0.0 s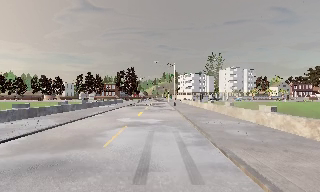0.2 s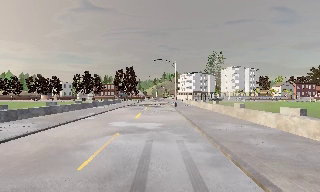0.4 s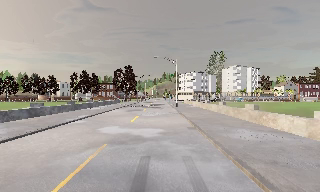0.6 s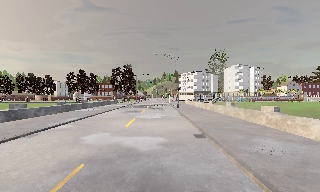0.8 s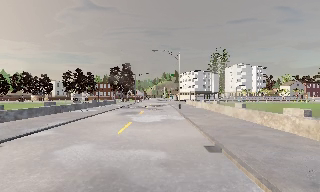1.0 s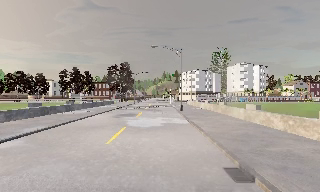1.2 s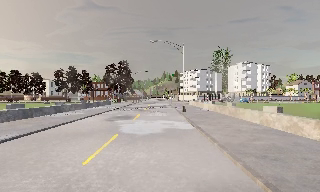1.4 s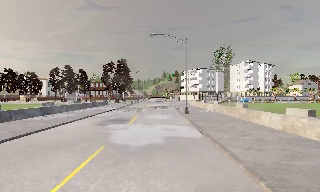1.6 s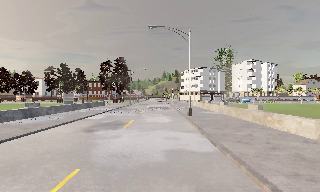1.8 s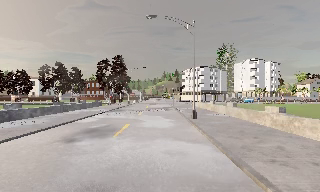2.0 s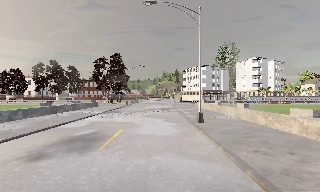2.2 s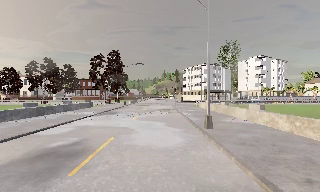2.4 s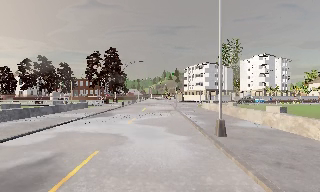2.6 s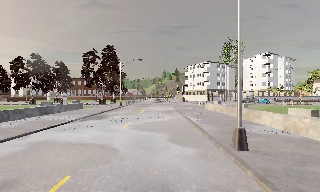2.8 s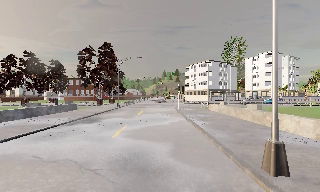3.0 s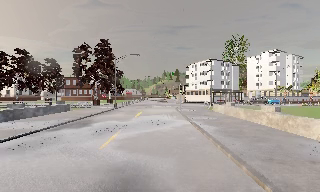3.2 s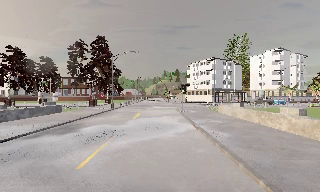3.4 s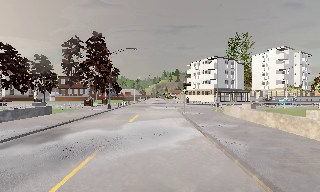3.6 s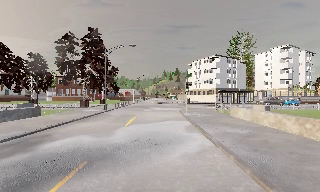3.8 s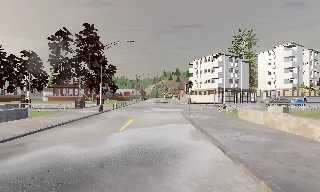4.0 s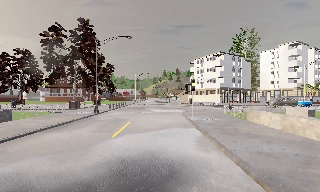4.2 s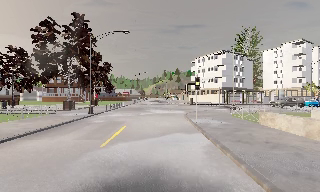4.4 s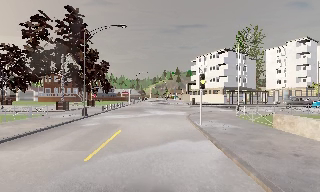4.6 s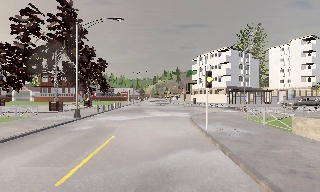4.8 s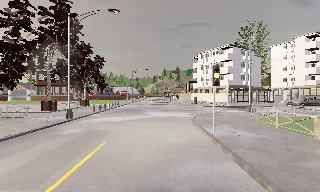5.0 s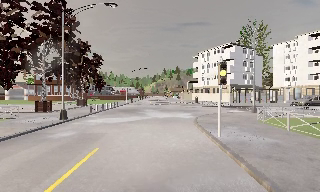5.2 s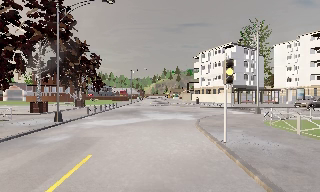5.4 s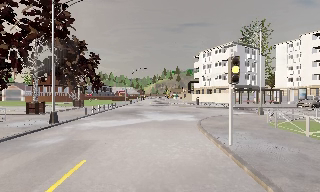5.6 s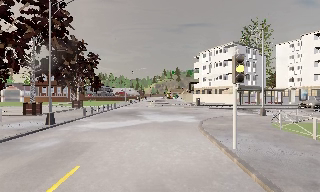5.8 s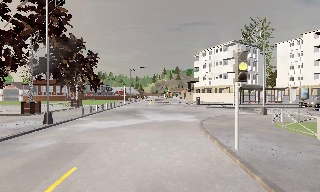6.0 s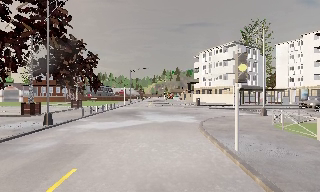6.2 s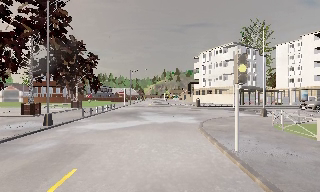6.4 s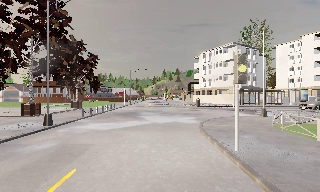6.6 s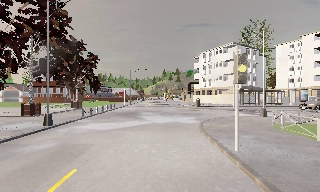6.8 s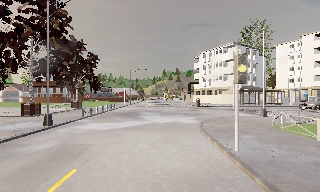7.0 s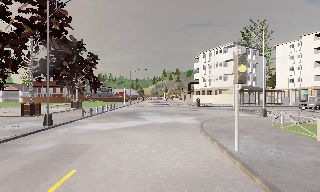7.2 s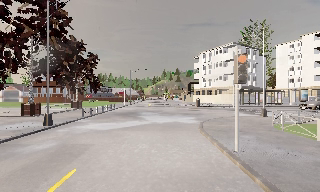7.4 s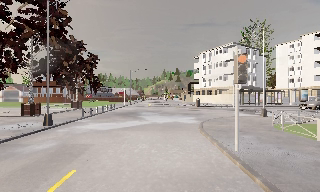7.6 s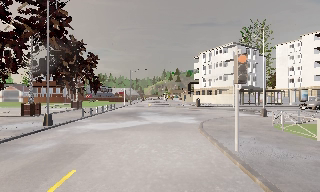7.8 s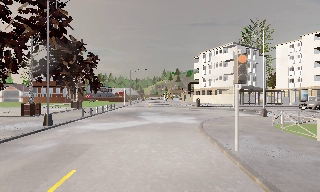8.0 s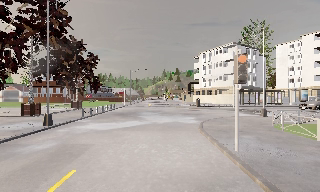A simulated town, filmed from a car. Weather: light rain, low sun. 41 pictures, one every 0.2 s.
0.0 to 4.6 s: The camera travels forward, about 35 m, so what stands in front looms larger.
4.6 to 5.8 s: The camera travels forward, about 3 m, so what stands in front looms larger. It loses speed.
5.8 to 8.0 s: The camera keeps its place and its aim.
The film runs forward here.
